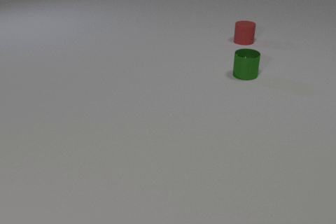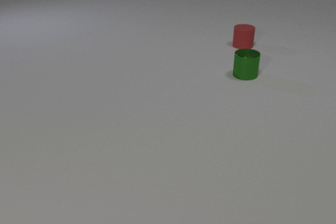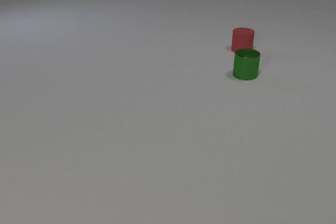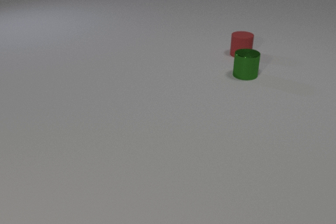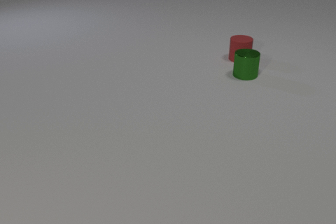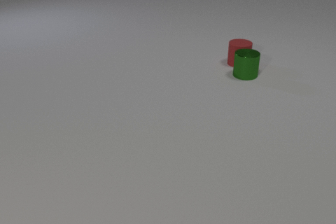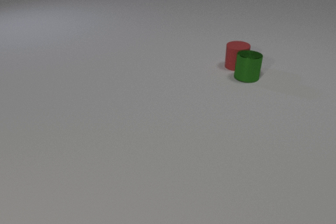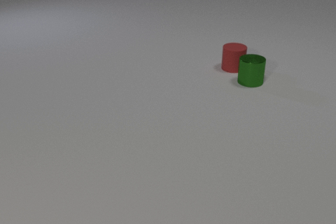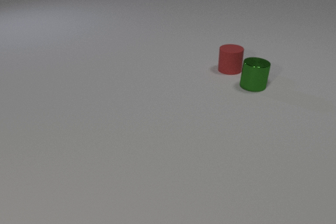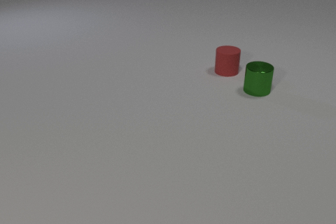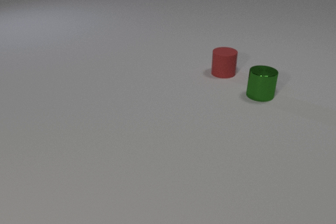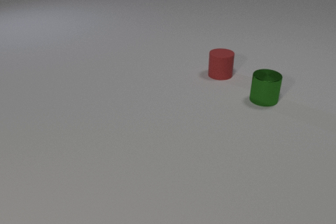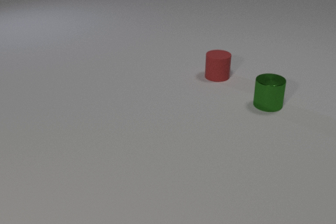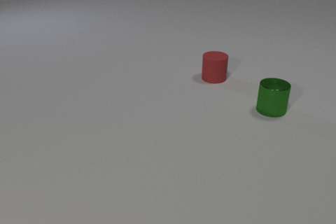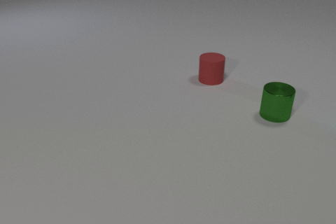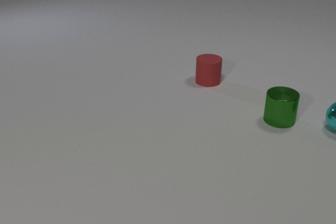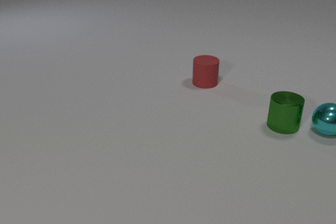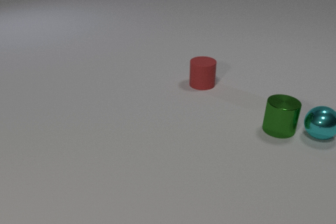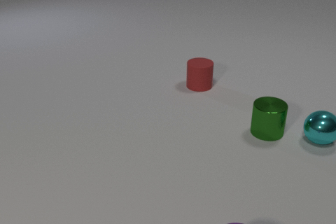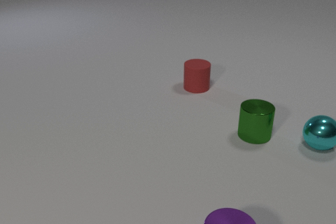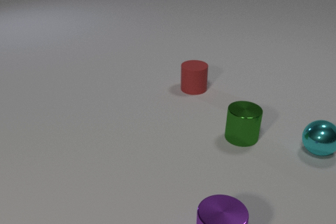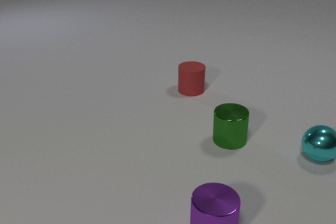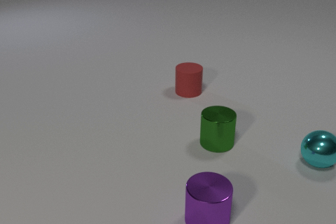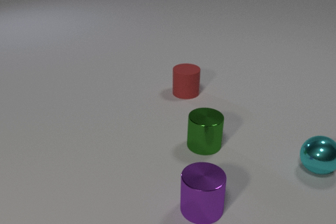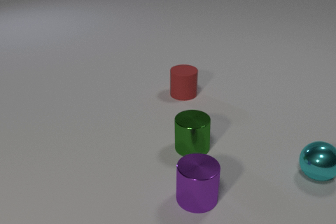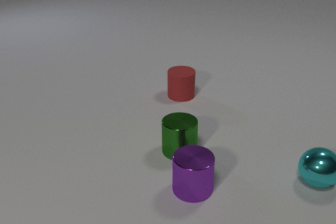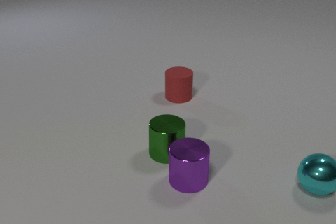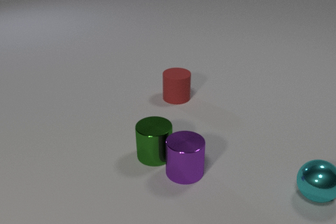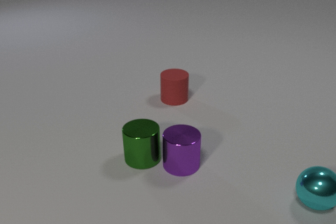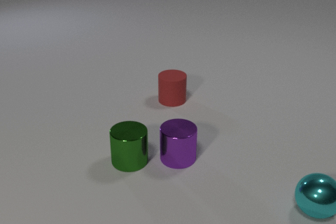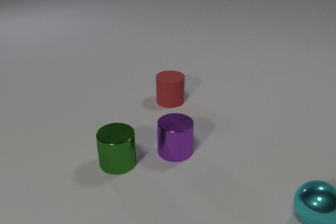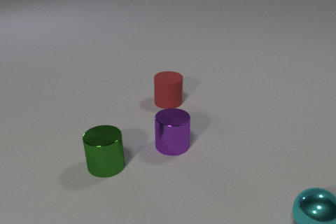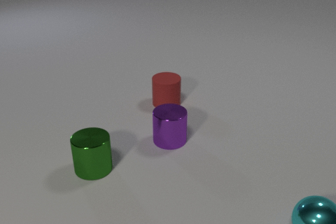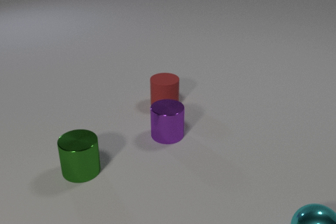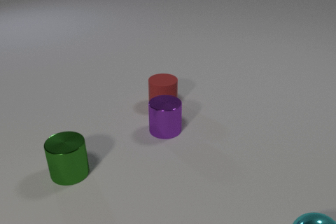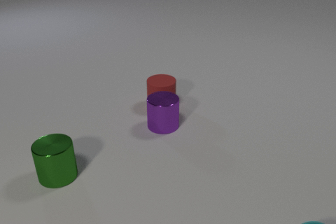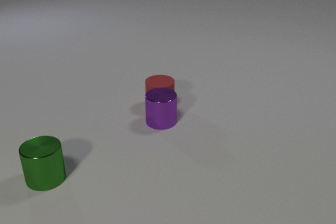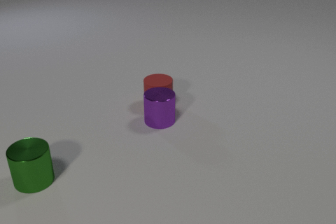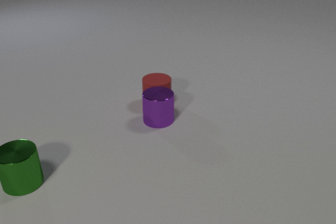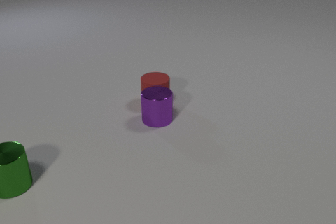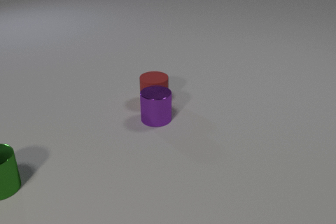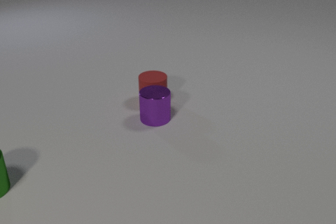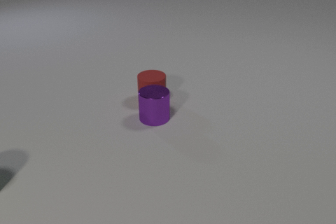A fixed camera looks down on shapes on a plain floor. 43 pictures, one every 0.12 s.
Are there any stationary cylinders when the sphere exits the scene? no.
What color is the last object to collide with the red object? purple.
What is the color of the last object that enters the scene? purple.
0.00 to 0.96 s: The red rubber cylinder slides toward the camera. The green metal cylinder slides toward the camera. The red rubber cylinder and the green metal cylinder collide.
0.96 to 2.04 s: The red rubber cylinder slides toward the camera and to the left. The green metal cylinder slides toward the camera. The cyan metal sphere comes in at the right edge, rolls toward the camera and to the left. The green metal cylinder and the cyan metal sphere collide.
2.04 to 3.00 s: The red rubber cylinder slides toward the camera and to the left. The green metal cylinder slides to the left and toward the camera. The cyan metal sphere rolls toward the camera. The purple metal cylinder comes in at the bottom edge, slides away from the camera and to the left.
3.00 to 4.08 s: The red rubber cylinder slides toward the camera and to the left. The green metal cylinder slides to the left. The cyan metal sphere rolls toward the camera. The purple metal cylinder slides away from the camera.
4.08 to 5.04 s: The red rubber cylinder slides to the left and away from the camera. The green metal cylinder slides to the left. The cyan metal sphere rolls toward the camera, leaves at the bottom edge. The purple metal cylinder slides away from the camera and to the left. The red rubber cylinder and the purple metal cylinder collide.
